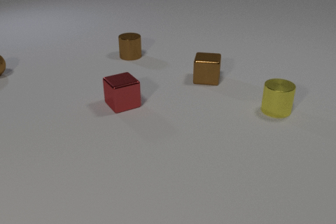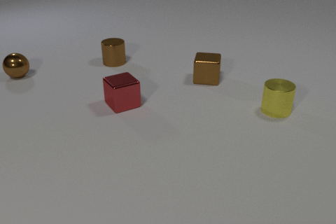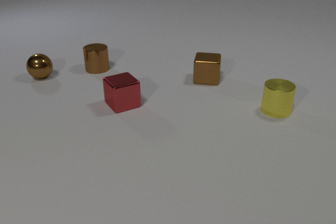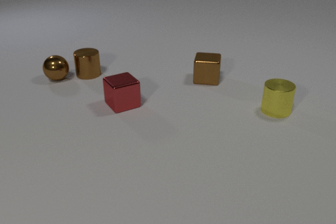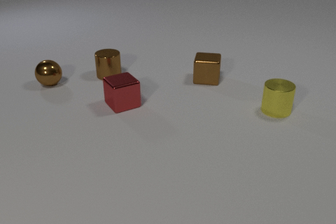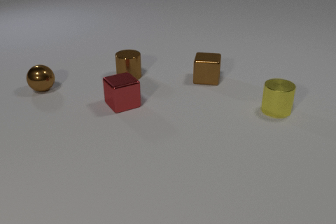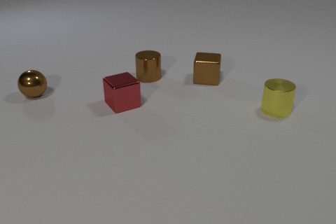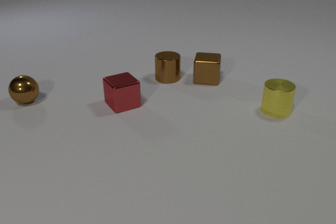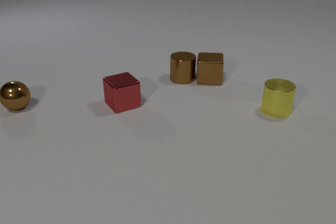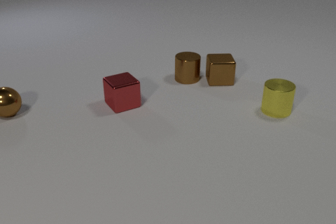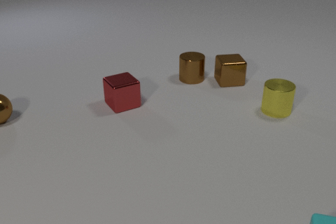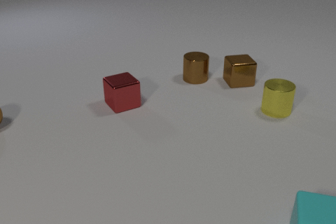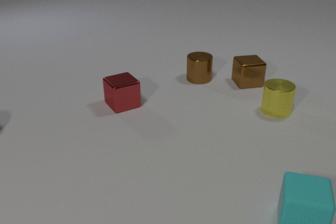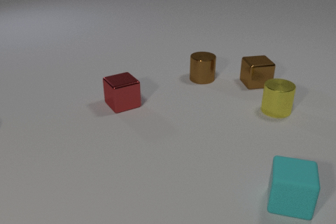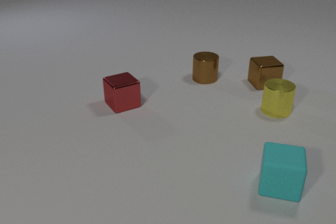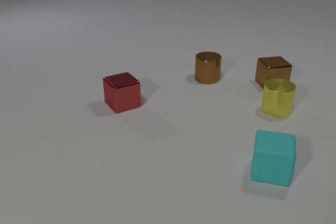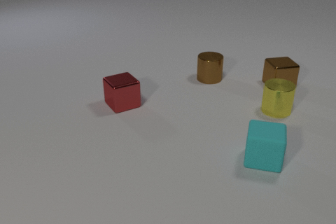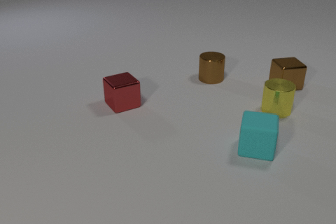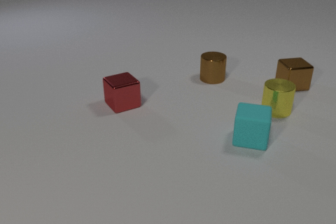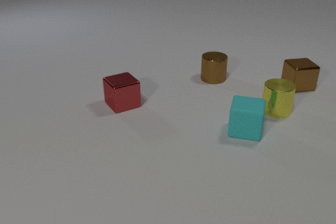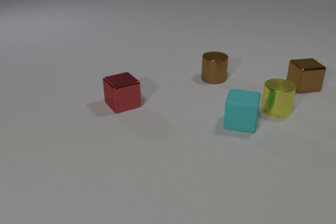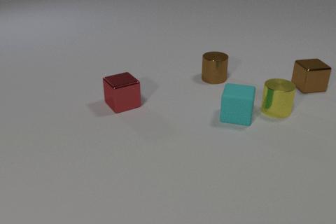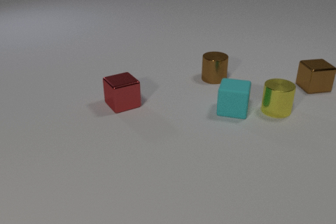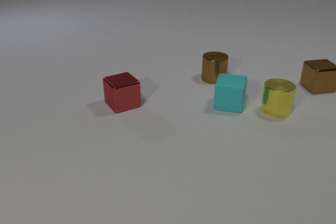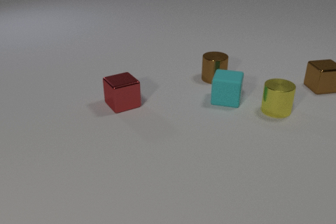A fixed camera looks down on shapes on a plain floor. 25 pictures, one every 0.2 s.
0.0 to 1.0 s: The brown metal sphere rolls toward the camera and to the right. The brown metal cylinder slides toward the camera. The brown metal sphere and the brown metal cylinder collide.
1.0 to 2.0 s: The brown metal sphere rolls toward the camera and to the left. The brown metal cylinder slides to the right. The brown metal cube slides to the right. The cyan rubber cube comes in at the bottom edge, slides away from the camera. The brown metal cylinder and the brown metal cube collide.
2.0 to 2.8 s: The brown metal sphere rolls toward the camera and to the left, leaves at the left edge. The brown metal cylinder slides to the right. The brown metal cube slides to the right. The cyan rubber cube slides away from the camera and to the left.
2.8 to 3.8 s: The brown metal cylinder slides to the right. The brown metal cube slides to the right. The cyan rubber cube slides away from the camera and to the left.
3.8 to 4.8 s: The brown metal cube slides to the right. The cyan rubber cube slides away from the camera.
What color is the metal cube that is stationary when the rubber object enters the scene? red.
What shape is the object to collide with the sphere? cylinder.
How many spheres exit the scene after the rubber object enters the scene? 1.
